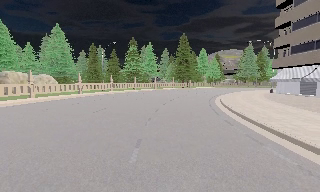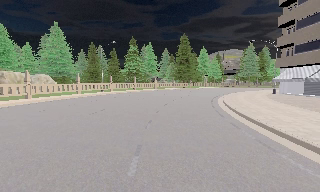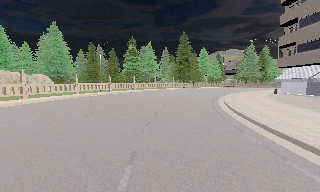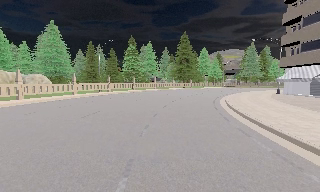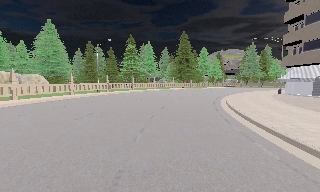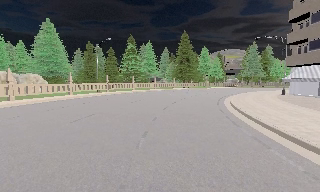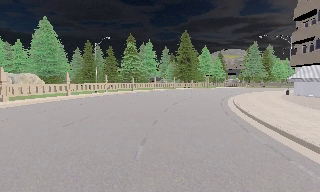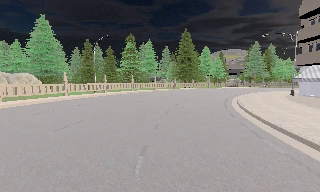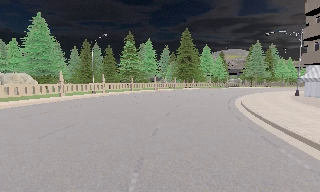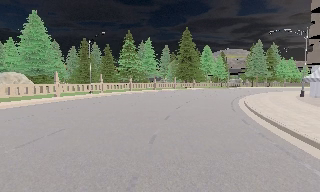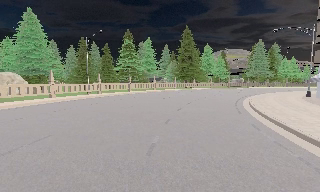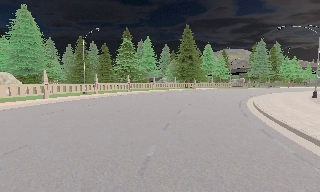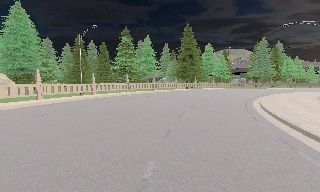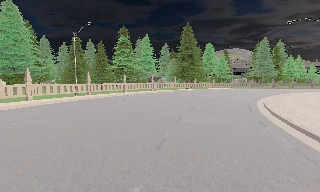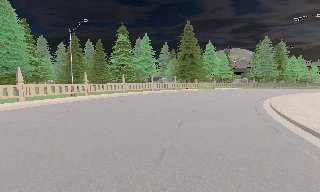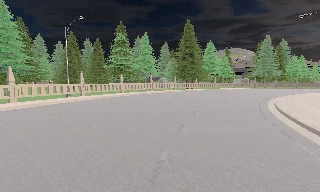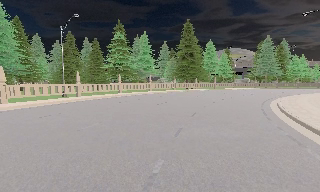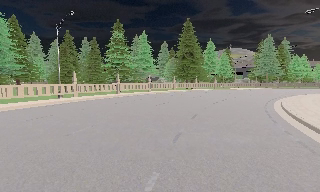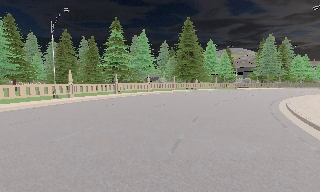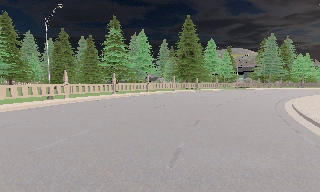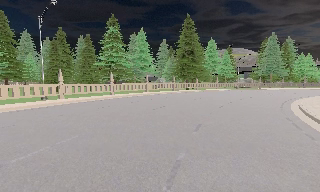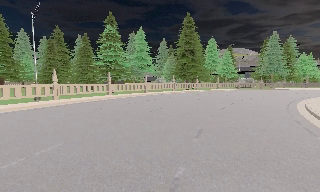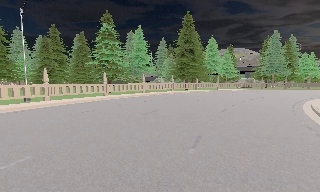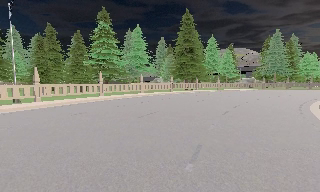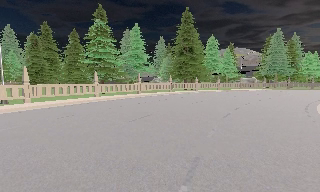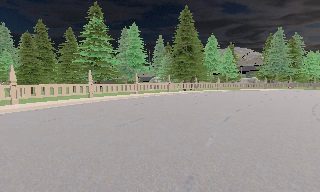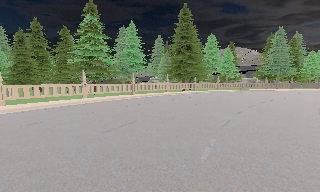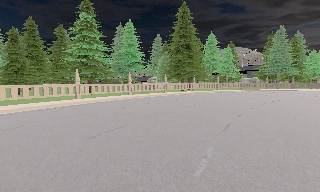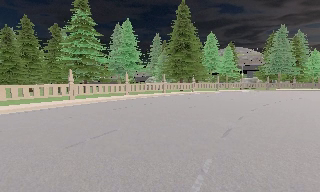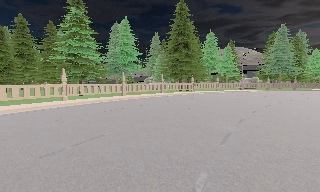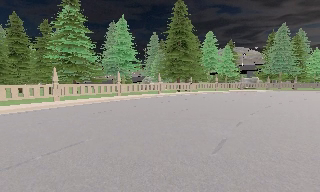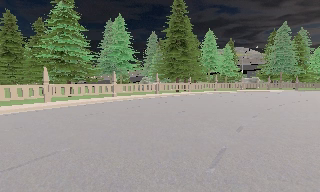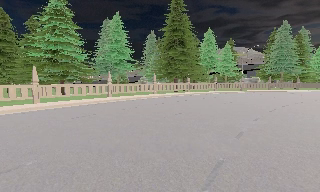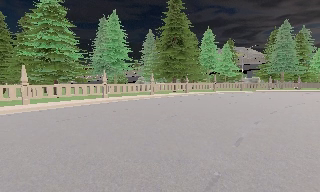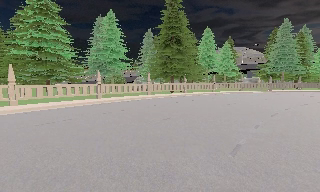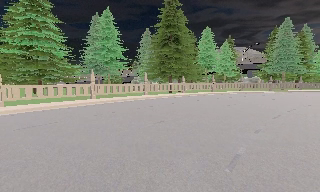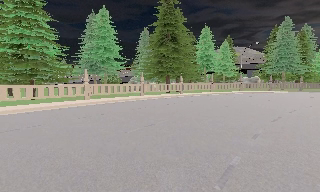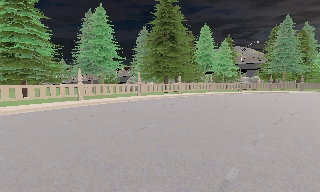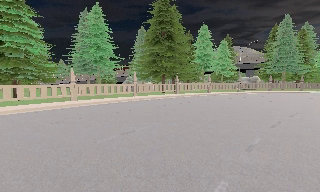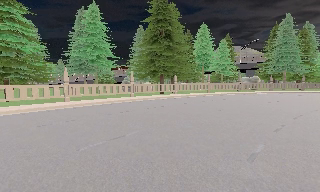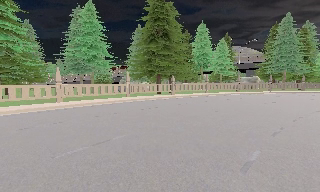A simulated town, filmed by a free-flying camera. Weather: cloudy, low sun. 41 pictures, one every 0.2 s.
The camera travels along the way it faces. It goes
forward.
0.0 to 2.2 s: The camera travels forward, about 6 m, so what stands in front looms larger. It gains speed.
2.2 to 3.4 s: The camera travels forward, about 4.5 m, so what stands in front looms larger. It loses speed.
3.4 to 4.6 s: The camera travels forward, about 4.5 m, so what stands in front looms larger.
4.6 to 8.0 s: The camera travels forward and to its right, about 12 m, so what stands in front looms larger.
The film runs forward here.
